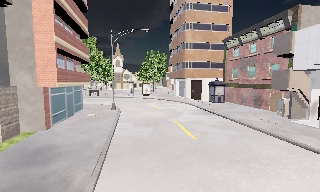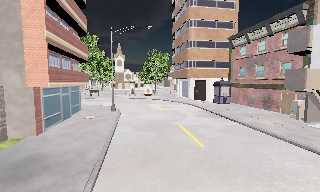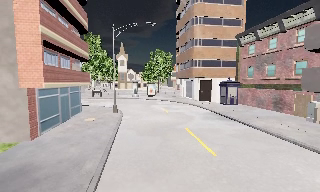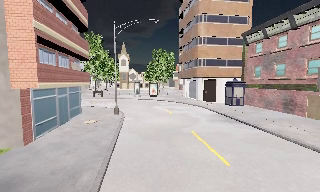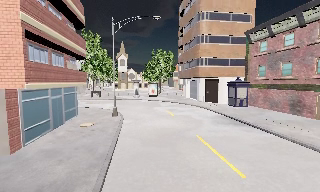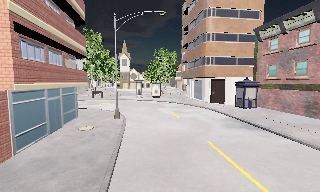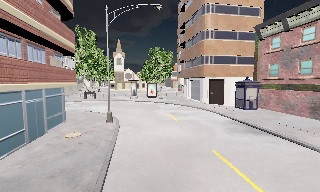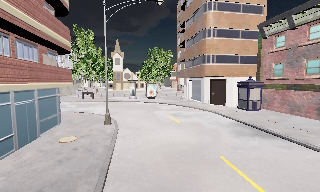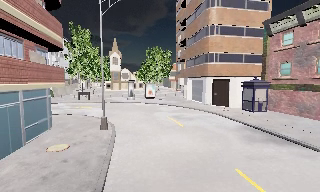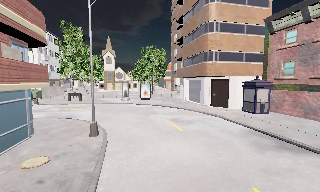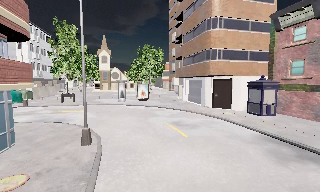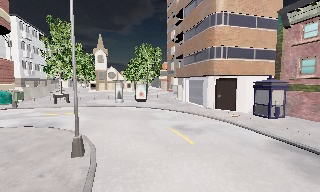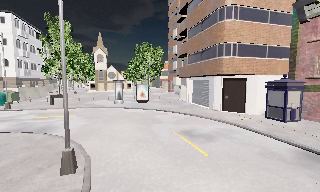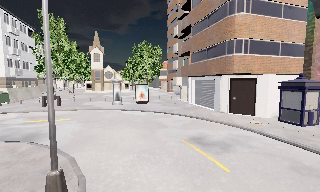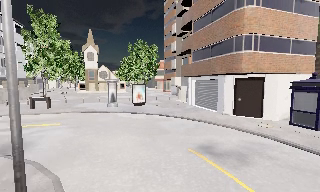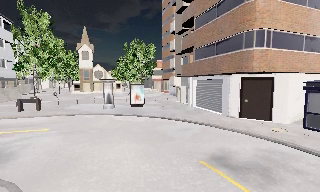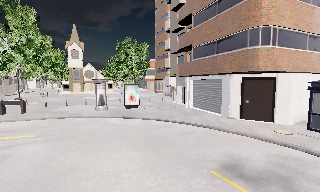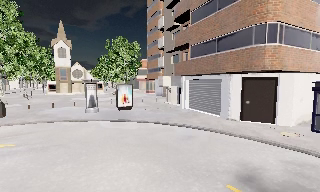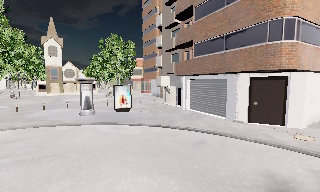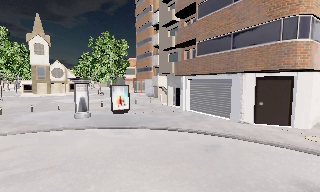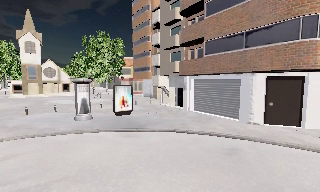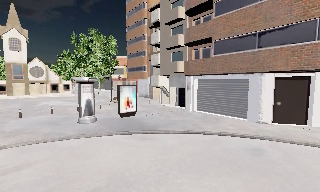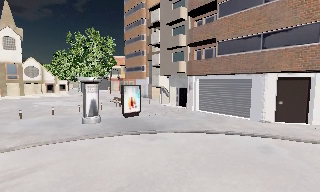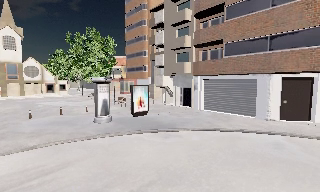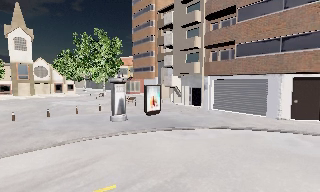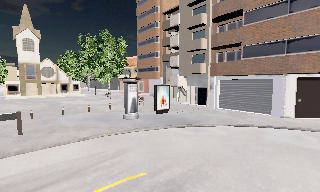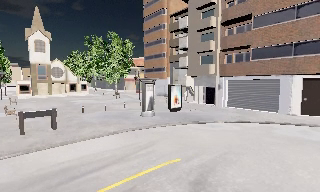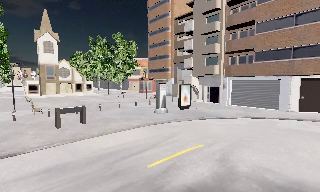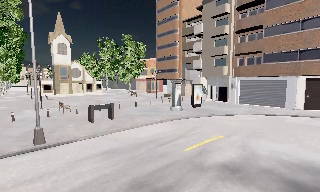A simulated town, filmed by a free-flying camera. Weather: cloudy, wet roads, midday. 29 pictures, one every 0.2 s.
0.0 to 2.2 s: The camera travels forward, about 10 m, so what stands in front looms larger.
2.2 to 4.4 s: The camera pans to its right, which is clockwise from overhead, by about 25 degrees. It travels forward and to its left, about 11 m, so what stands in front looms larger.
4.4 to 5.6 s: The camera travels to its left and backward, about 8 m, so close, fixed things drift to the right. It gains speed.
The film runs backward here.
